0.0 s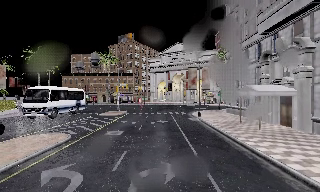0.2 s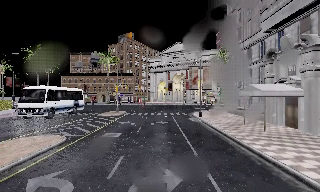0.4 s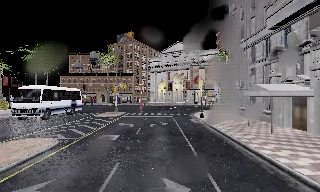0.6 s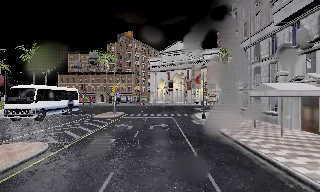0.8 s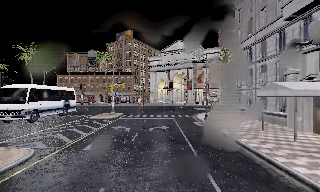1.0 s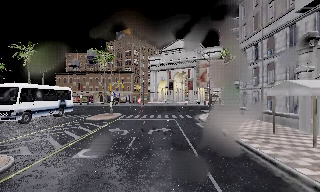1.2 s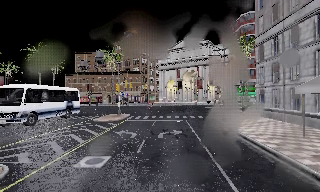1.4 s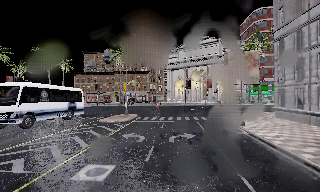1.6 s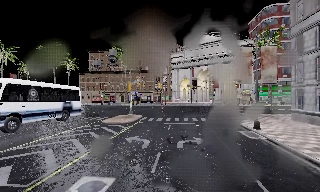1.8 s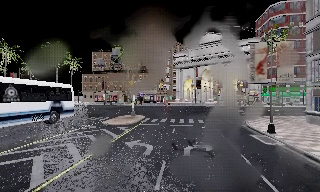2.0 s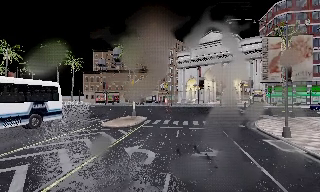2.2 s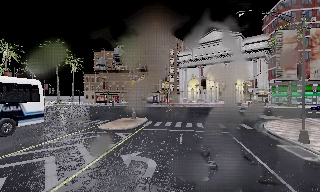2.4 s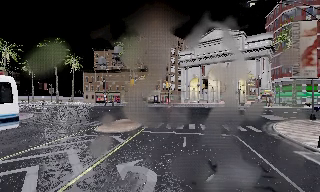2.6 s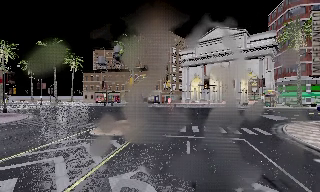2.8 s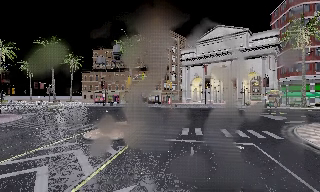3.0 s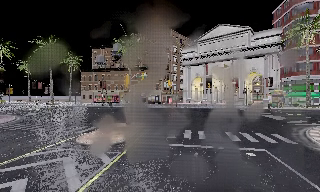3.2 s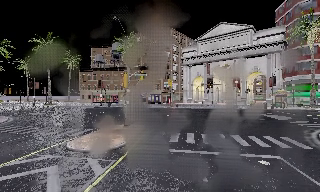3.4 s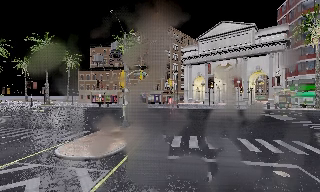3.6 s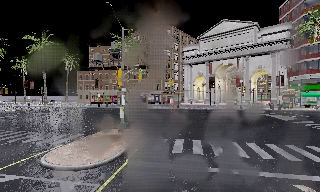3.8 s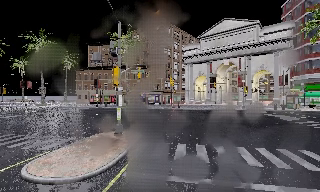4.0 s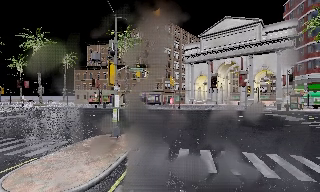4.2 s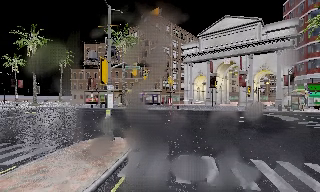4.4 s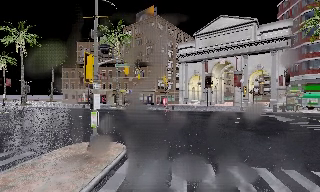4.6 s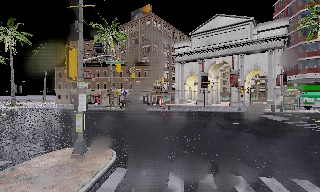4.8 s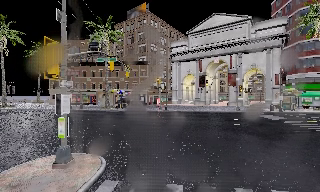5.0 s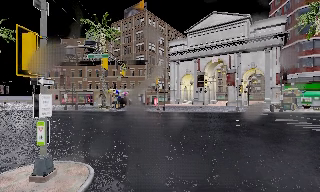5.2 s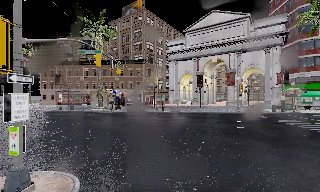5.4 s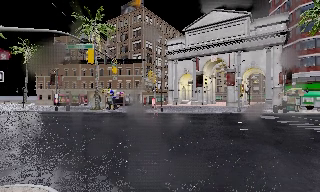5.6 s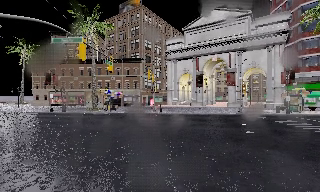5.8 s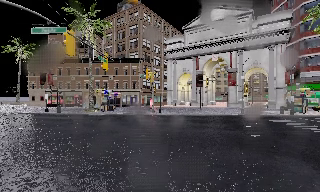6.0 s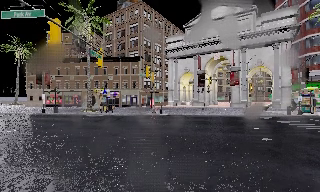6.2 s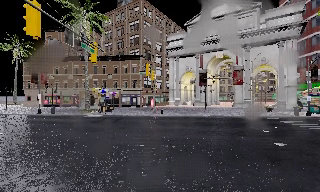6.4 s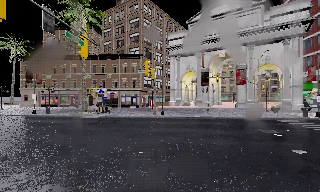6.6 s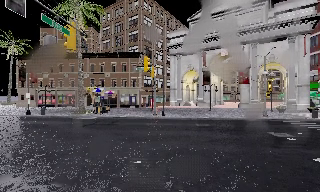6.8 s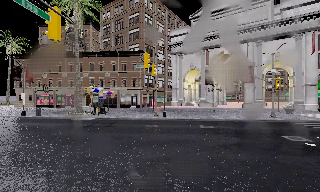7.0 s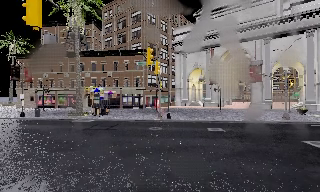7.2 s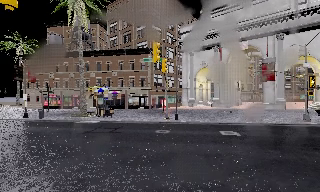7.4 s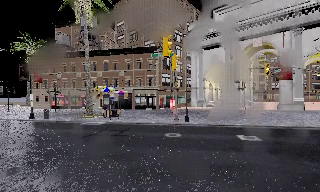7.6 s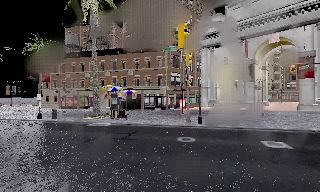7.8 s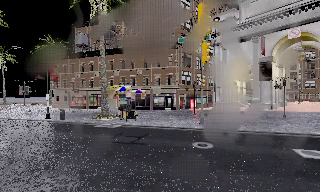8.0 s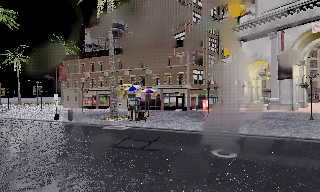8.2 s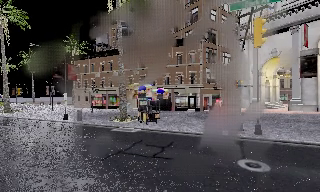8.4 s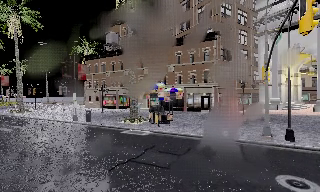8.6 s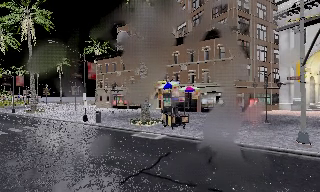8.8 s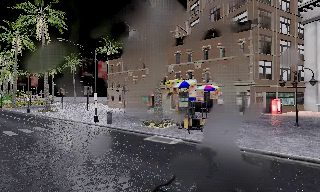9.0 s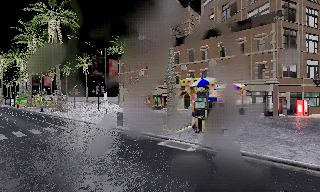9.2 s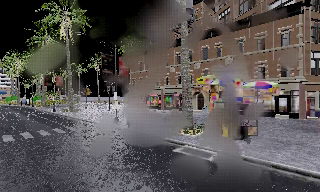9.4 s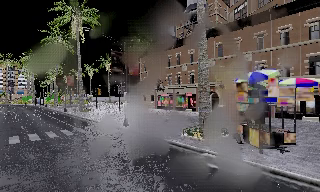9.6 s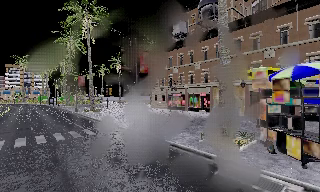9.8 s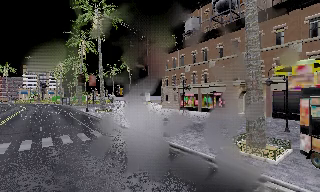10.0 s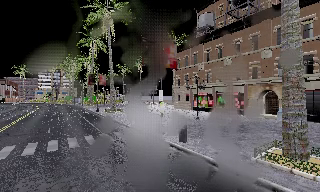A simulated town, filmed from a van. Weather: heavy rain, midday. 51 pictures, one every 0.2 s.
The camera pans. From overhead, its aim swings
counterclockwise.
The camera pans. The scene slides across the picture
to the right.
0.0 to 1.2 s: The camera travels forward, about 5 m, so what stands in front looms larger. It gains speed.
1.2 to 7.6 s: The camera pans to its left, which is counterclockwise from overhead, by about 10 degrees. It travels forward, about 30 m, so what stands in front looms larger.
7.6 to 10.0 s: The camera pans to its left, which is counterclockwise from overhead, by about 45 degrees. It travels forward, about 14 m.
The film runs forward here.
